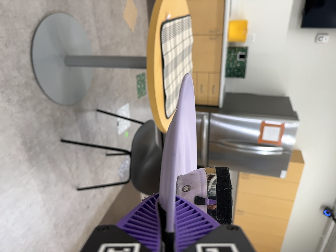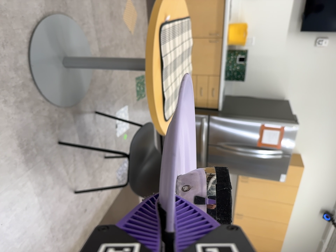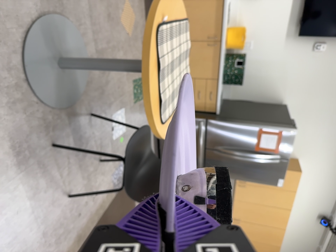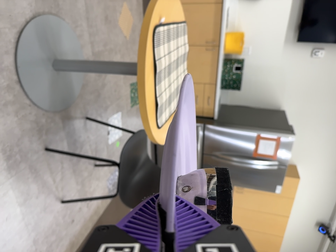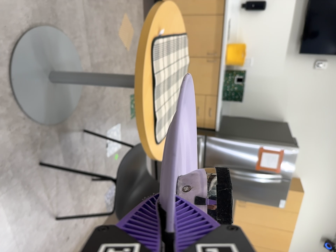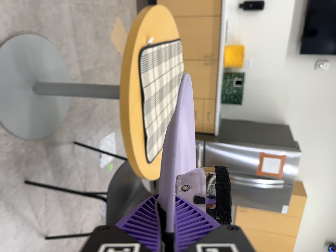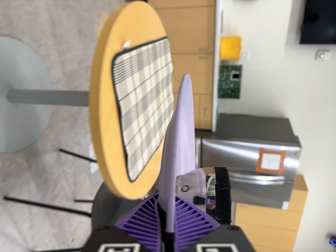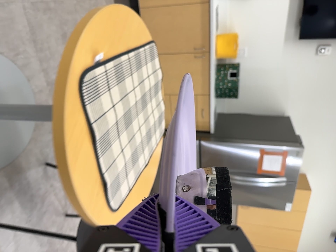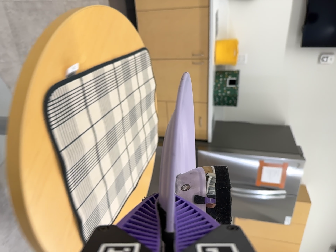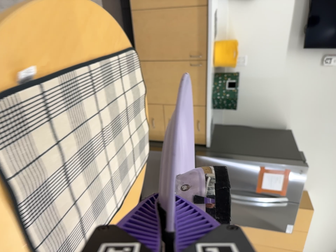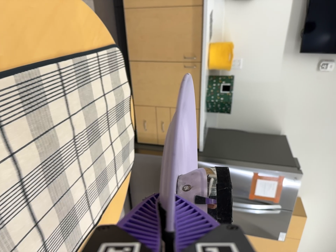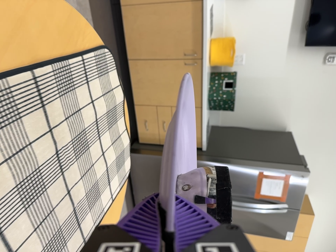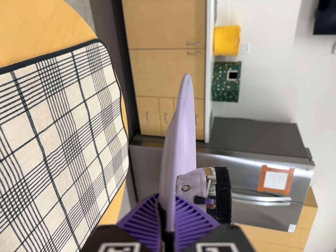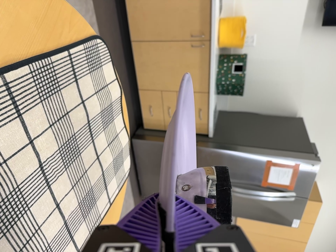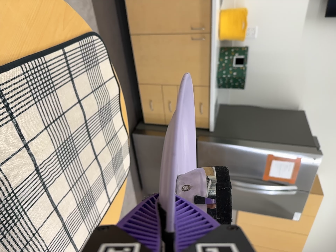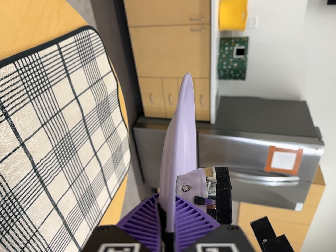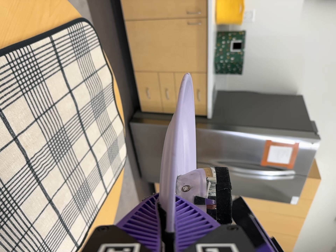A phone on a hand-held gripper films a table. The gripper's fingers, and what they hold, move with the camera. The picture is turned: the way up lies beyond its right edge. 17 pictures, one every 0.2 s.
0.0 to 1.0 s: The camera travels forward, about 26 cm, so what stands in front looms larger.
1.0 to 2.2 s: The camera travels forward and toward the top of its view, about 70 cm, so what stands in front looms larger.
2.2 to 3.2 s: The camera travels forward and toward the top of its view, about 12 cm, so what stands in front looms larger. Its aim tips toward the bottom of its view by about 10 degrees.
The film runs forward here.
